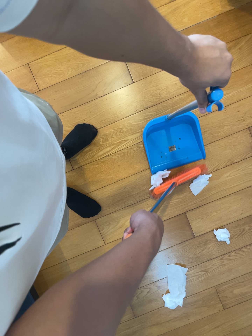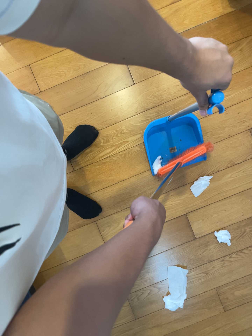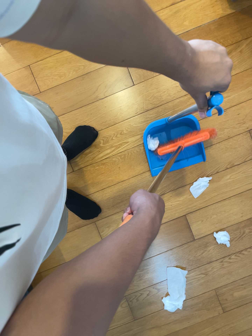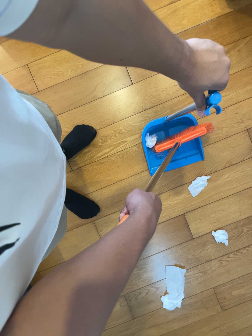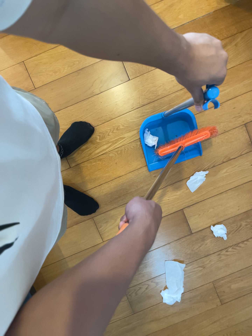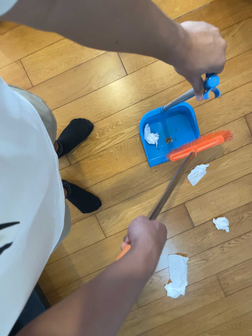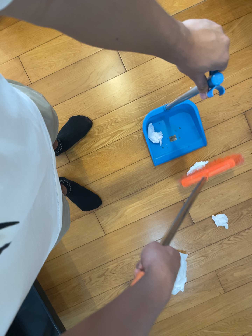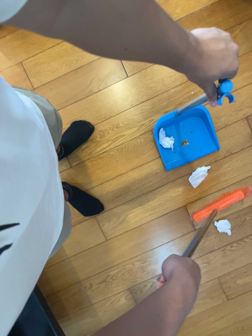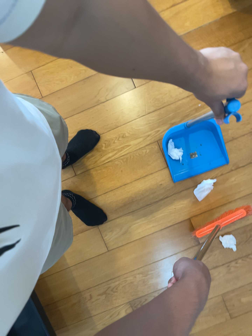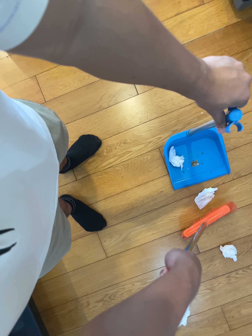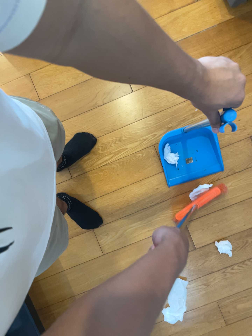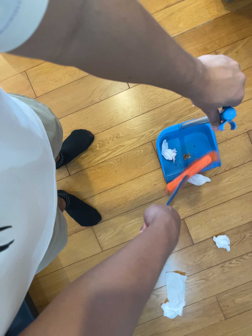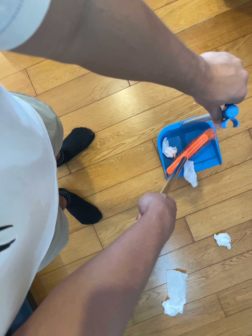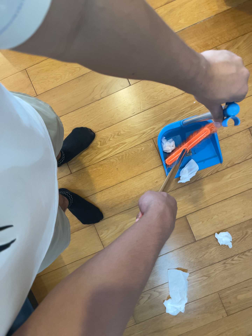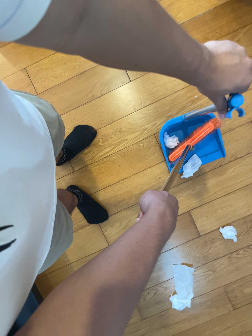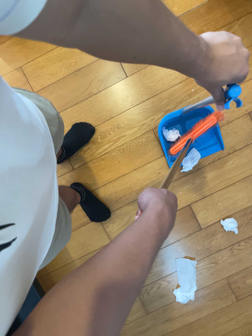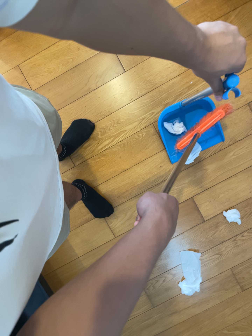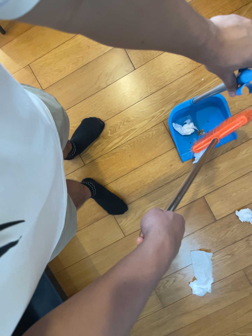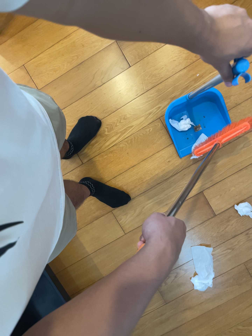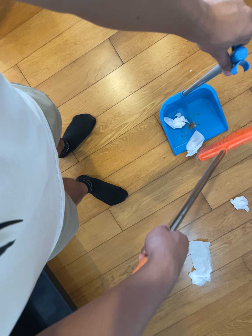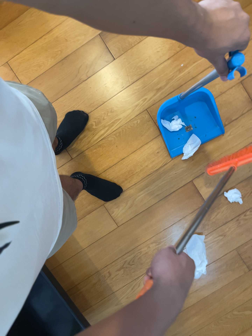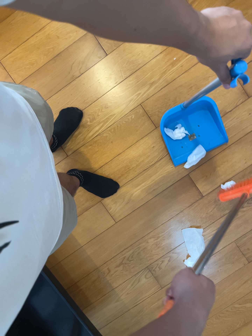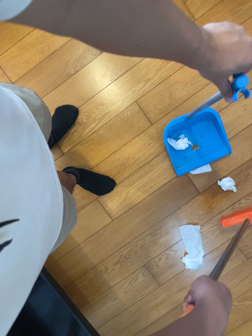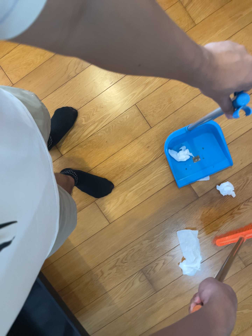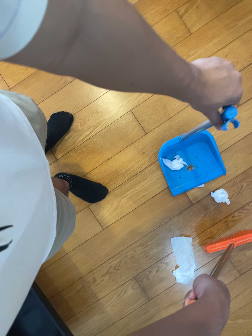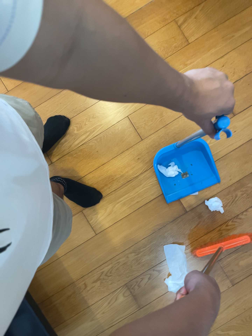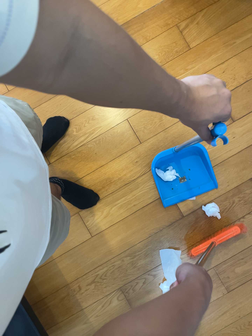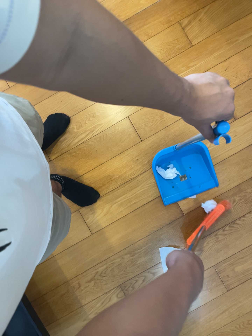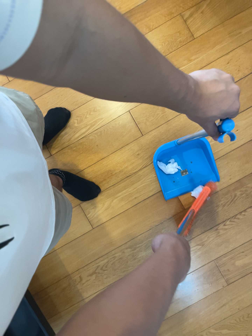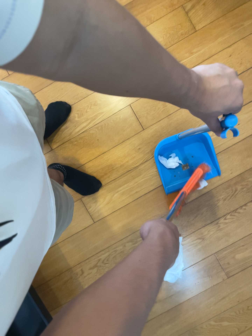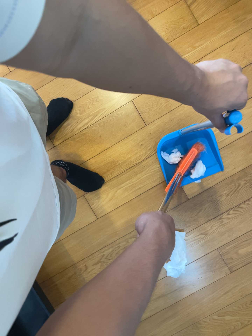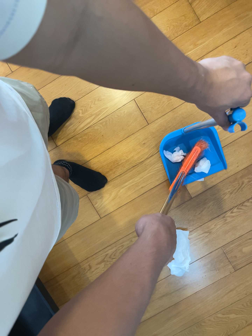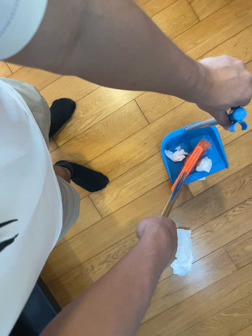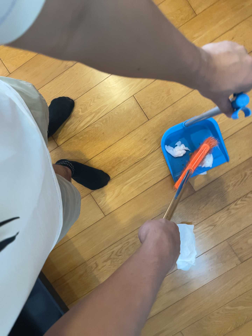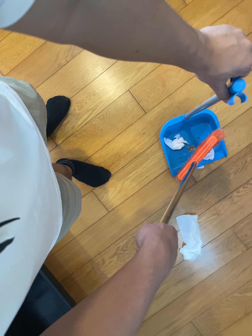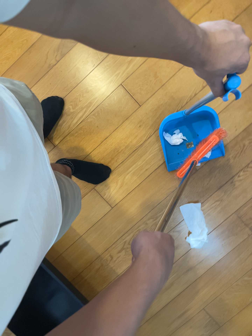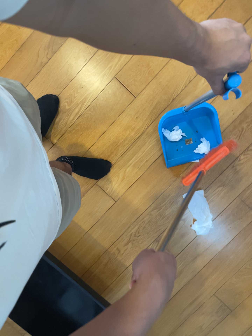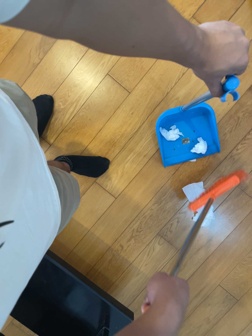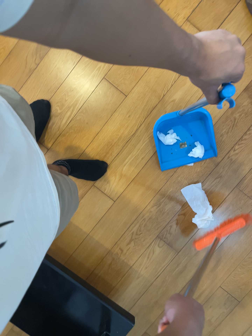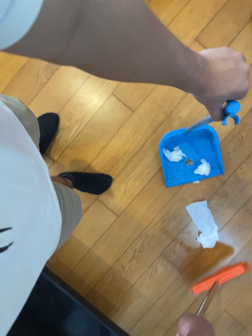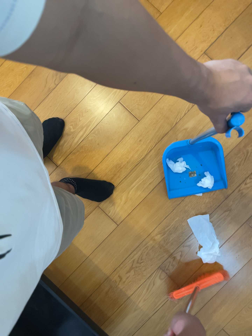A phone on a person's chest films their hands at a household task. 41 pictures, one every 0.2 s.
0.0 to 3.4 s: The camera shifts only a little, or ends up much as it began.
3.4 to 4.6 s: The camera travels toward the bottom of its view and to its right, about 14 cm, so close, fixed things drift upward.
4.6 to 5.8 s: The camera travels to its right, about 5 cm, so close, fixed things drift to the left.
5.8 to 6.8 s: The camera shifts only a little, or ends up much as it began.
6.8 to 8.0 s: The camera travels toward the bottom of its view, about 6 cm. It rolls about its line of sight by about 10 degrees, and the scene rotates counterclockwise.
The film runs forward here.
